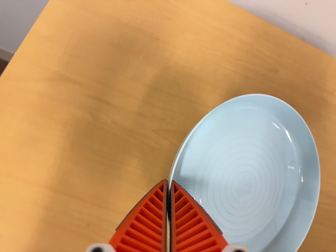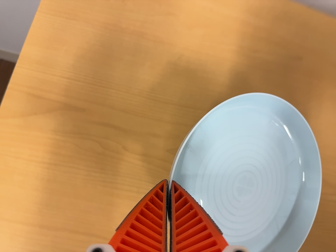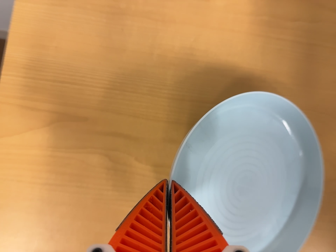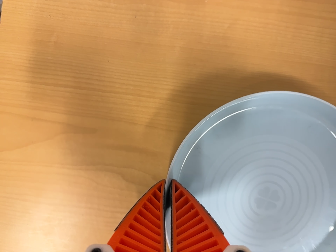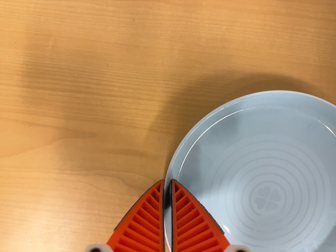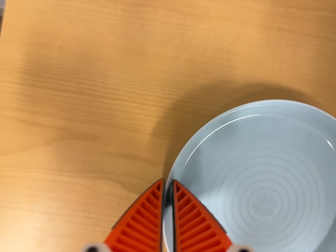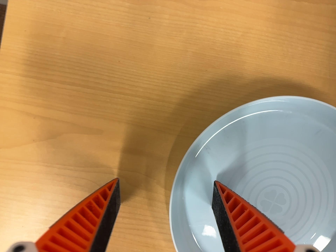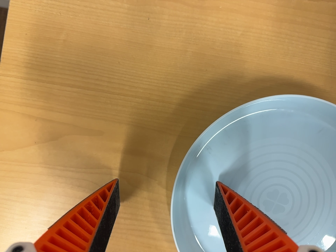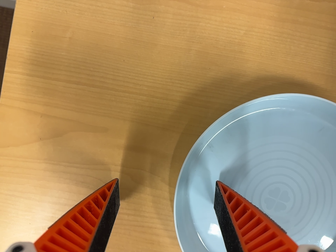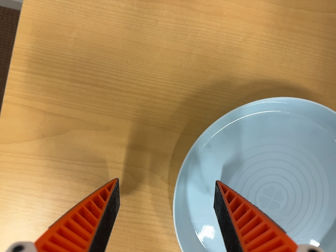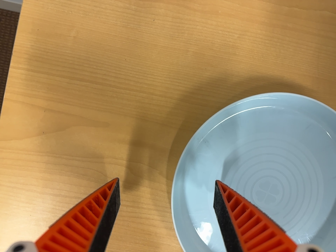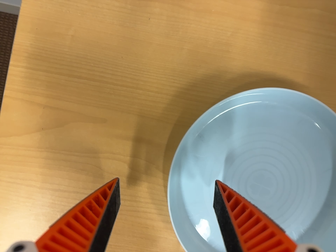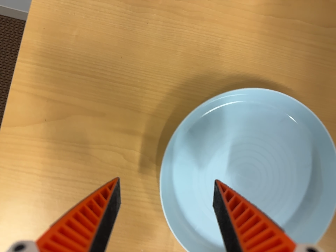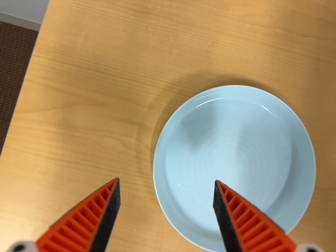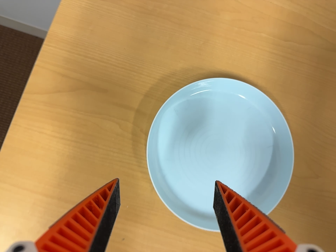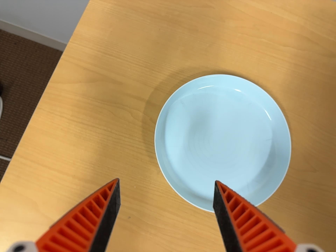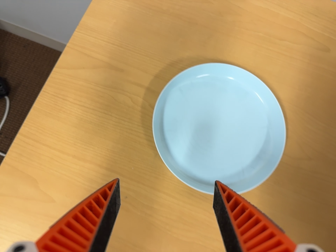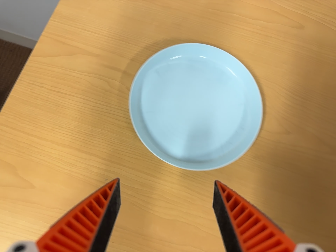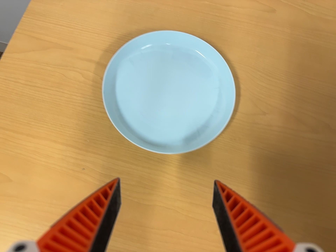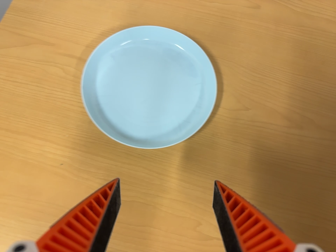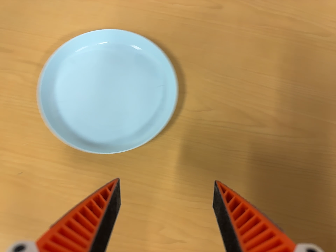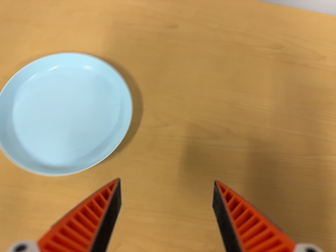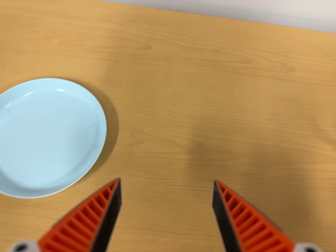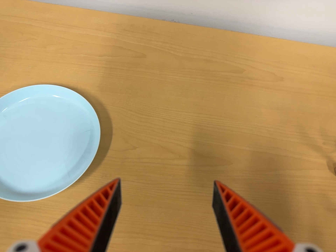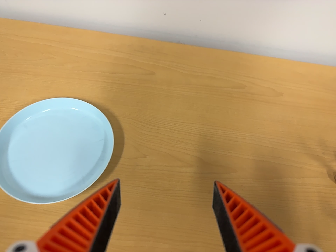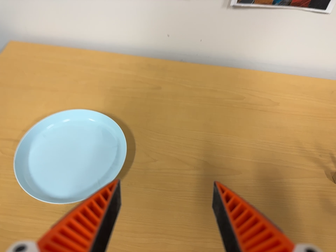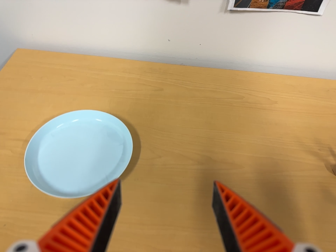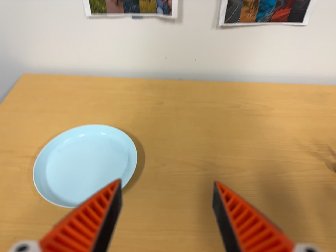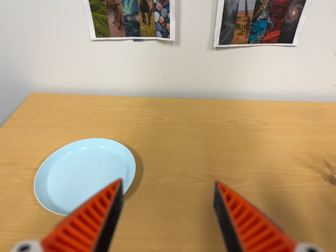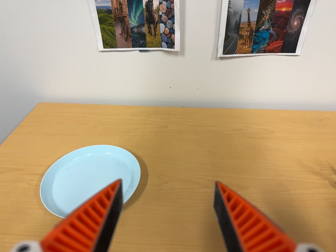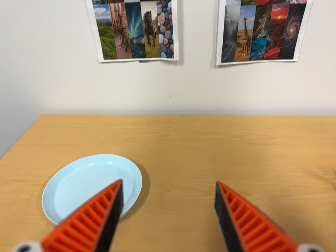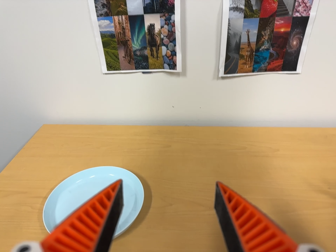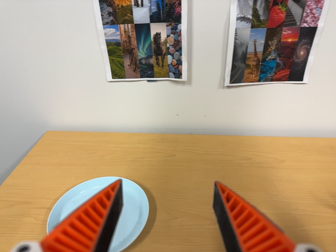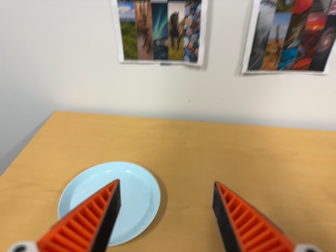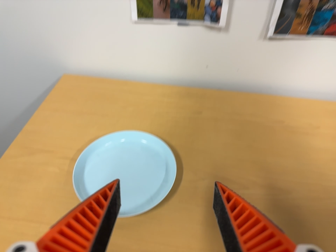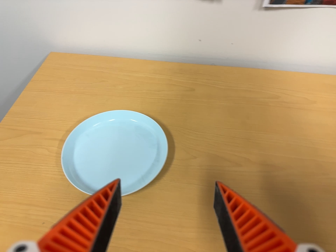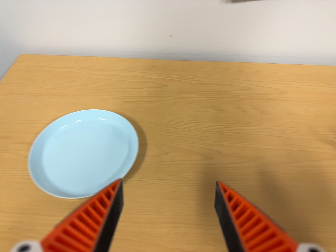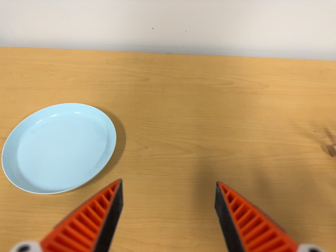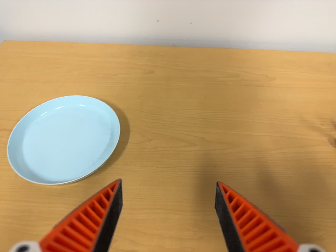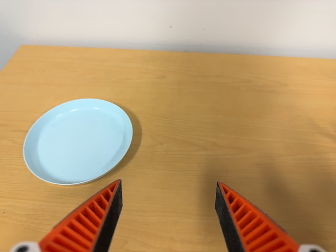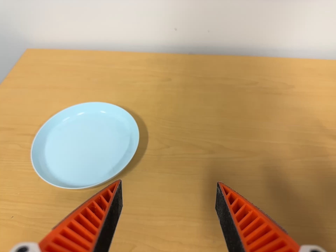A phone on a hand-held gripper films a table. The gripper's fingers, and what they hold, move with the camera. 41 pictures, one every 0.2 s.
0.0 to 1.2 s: The scene slides to the right, as the camera pans about 10 degrees to its left. It travels toward the top of its view and forward, about 22 cm. Its aim tips toward the bottom of its view by about 25 degrees.
1.2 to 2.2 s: The camera shifts only a little, or ends up much as it began.
2.2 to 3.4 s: The camera travels toward the bottom of its view and backward, about 24 cm. Its aim tips toward the top of its view by about 20 degrees.
3.4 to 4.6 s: The camera travels to its right, about 20 cm, so close, fixed things drift to the left. Its aim tips toward the top of its view by about 10 degrees, and the scene shifts downward. It rolls about its line of sight by about 10 degrees, and the scene rotates counterclockwise.
4.6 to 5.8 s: The camera travels toward the bottom of its view and backward, about 18 cm. Its aim tips toward the top of its view by about 30 degrees.
5.8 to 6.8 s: The camera travels to its left, toward the top of its view and forward, about 9 cm, so close, fixed things drift to the right. Its aim tips toward the bottom of its view by about 10 degrees.
6.8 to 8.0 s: The camera travels to its right, about 7 cm, so close, fixed things drift to the left.
The film runs backward here.
